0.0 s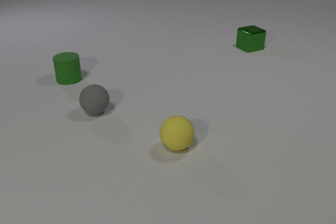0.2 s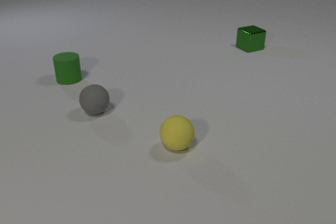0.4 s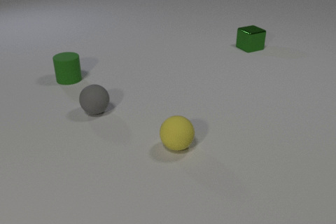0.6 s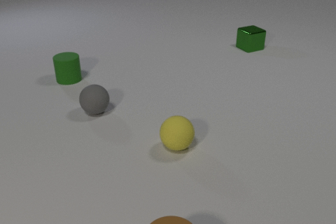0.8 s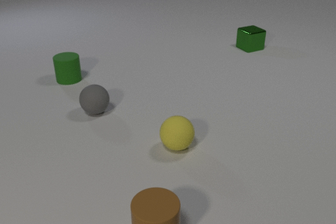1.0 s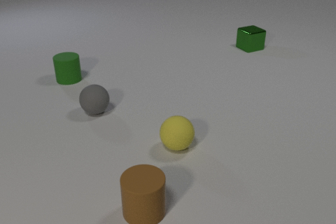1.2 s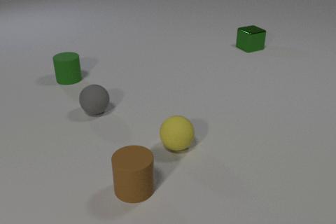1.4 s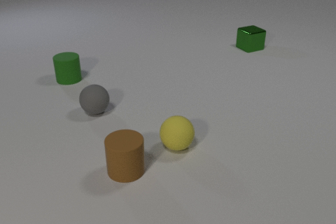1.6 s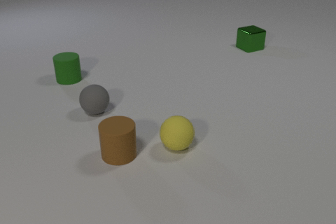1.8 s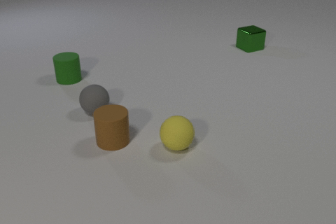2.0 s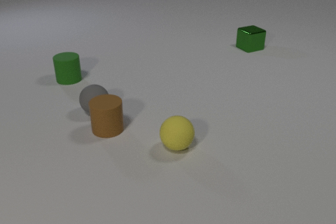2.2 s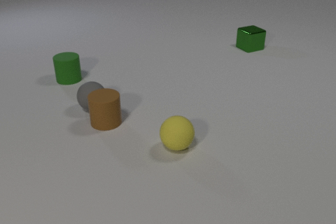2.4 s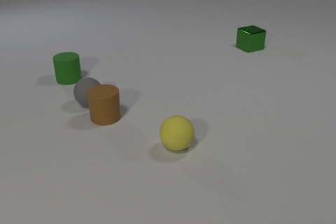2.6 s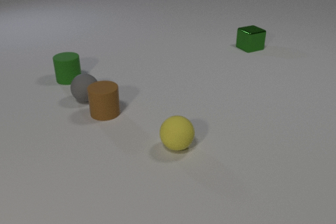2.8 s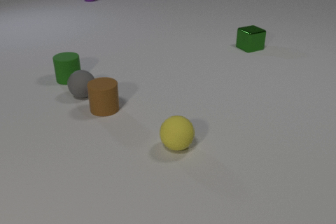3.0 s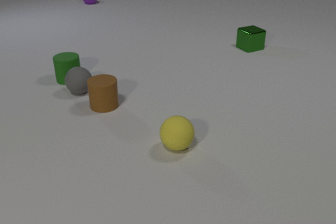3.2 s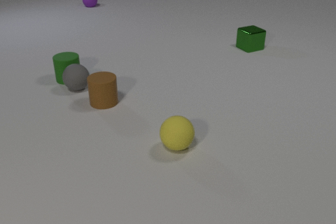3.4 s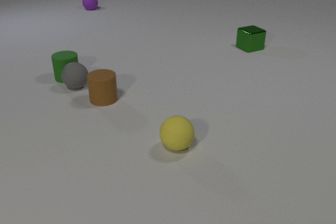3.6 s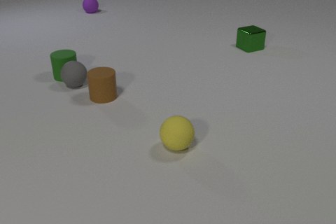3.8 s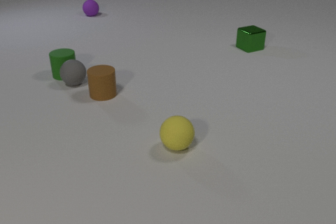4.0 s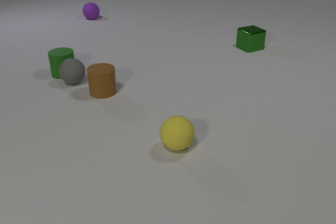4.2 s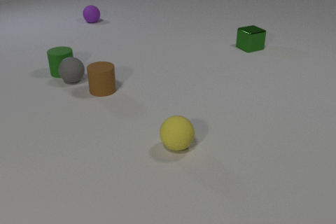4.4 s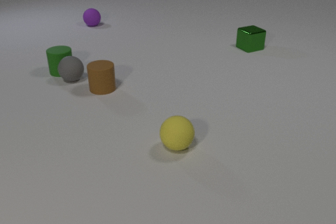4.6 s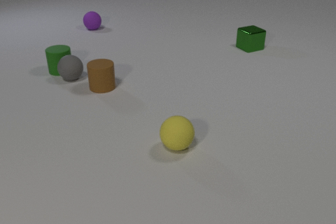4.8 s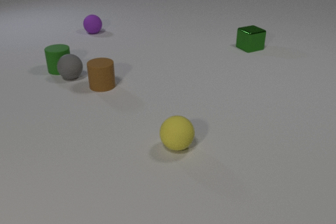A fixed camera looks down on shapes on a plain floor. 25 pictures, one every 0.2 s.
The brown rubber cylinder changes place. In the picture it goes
away from the camera.
The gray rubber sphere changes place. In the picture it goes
away from the camera.
0.0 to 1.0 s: The brown rubber cylinder comes in at the bottom edge, slides away from the camera.
1.0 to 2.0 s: The brown rubber cylinder slides away from the camera.
2.0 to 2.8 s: The brown rubber cylinder slides away from the camera. The gray rubber sphere rolls away from the camera. The purple rubber sphere comes in at the top edge, rolls toward the camera. The brown rubber cylinder and the gray rubber sphere collide.
2.8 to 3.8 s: The brown rubber cylinder slides away from the camera. The gray rubber sphere rolls away from the camera. The purple rubber sphere rolls toward the camera. The green rubber cylinder slides away from the camera. The gray rubber sphere and the green rubber cylinder collide.
3.8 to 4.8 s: The brown rubber cylinder slides away from the camera. The gray rubber sphere rolls away from the camera. The purple rubber sphere rolls toward the camera. The green rubber cylinder slides away from the camera.
Are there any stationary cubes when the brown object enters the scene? yes.
How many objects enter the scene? 2.
How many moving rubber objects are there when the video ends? 4.
